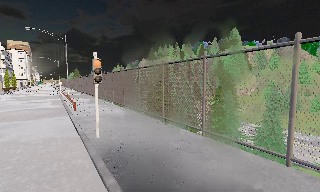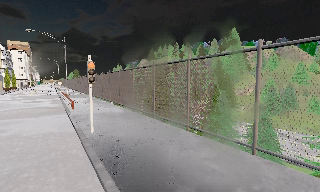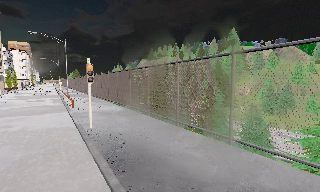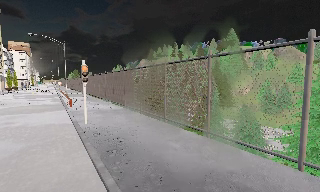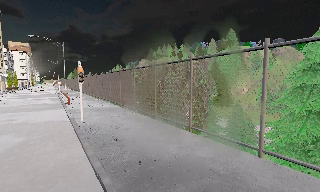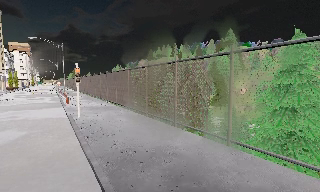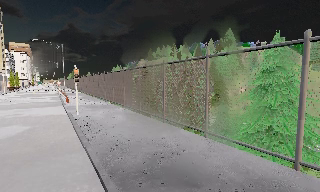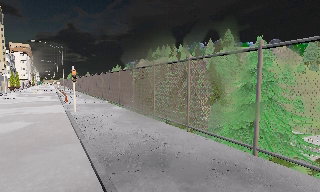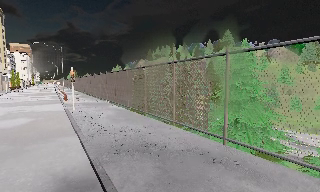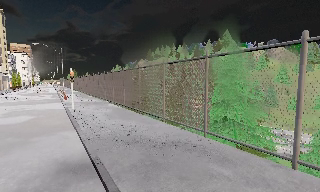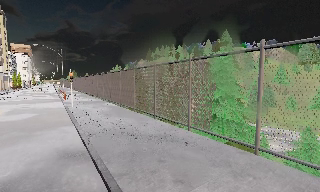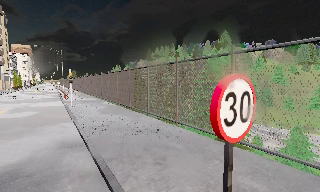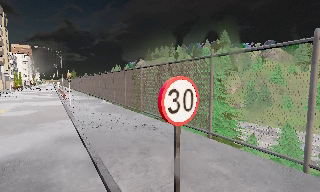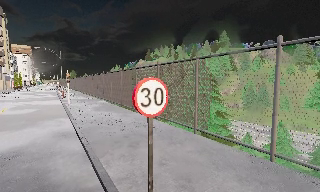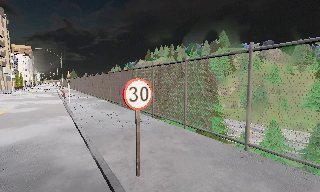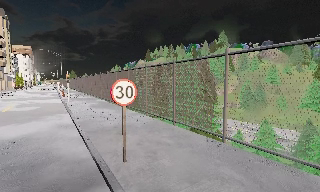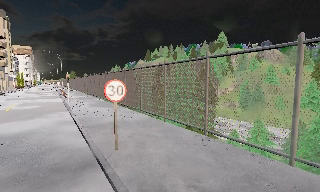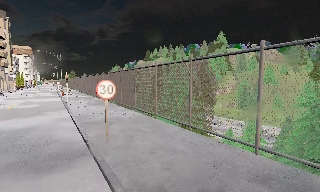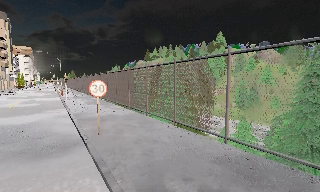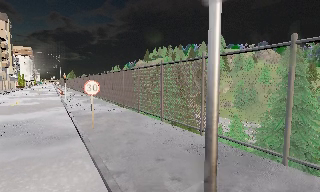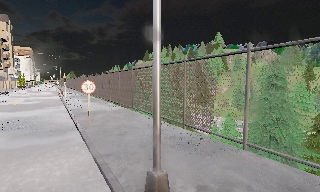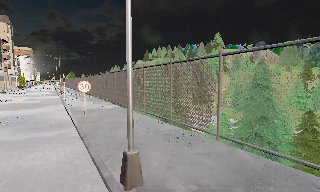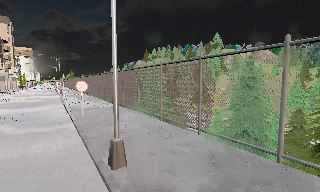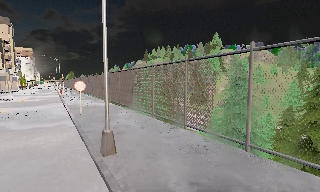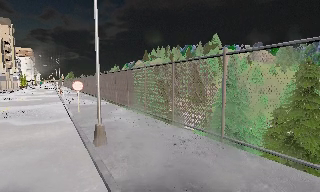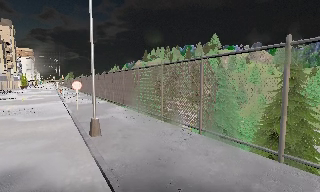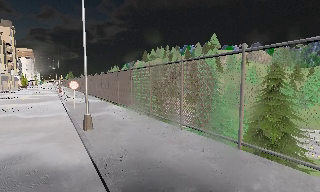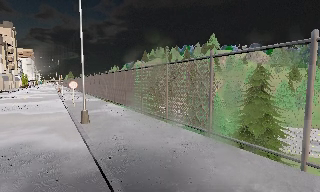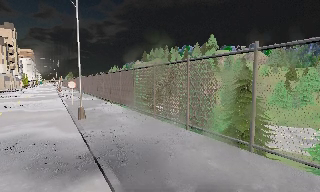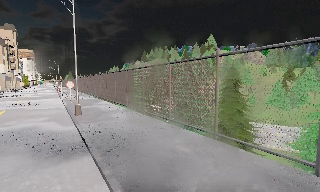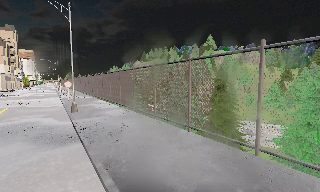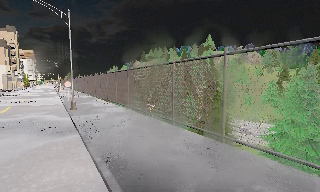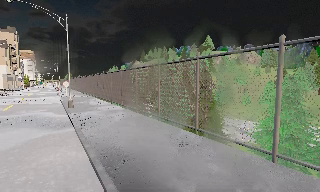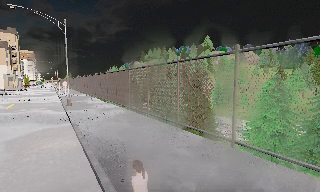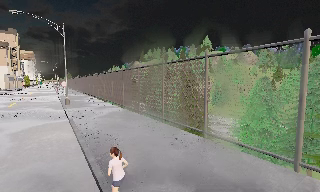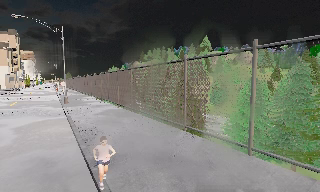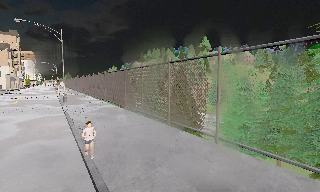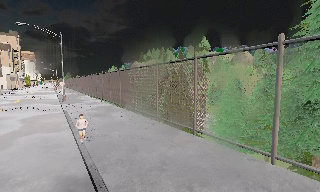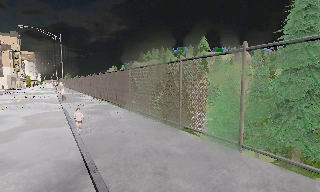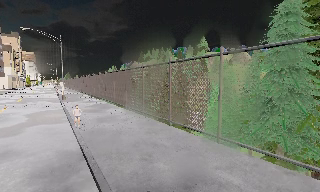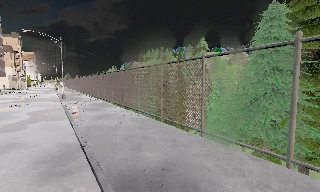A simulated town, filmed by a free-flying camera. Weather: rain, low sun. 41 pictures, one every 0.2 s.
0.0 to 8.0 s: The camera travels backward and to its right, about 40 m, so what stands in front gets smaller.
The film runs backward here.
